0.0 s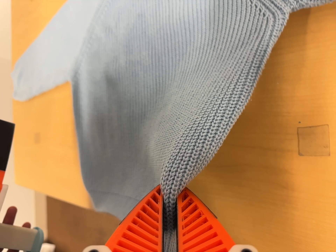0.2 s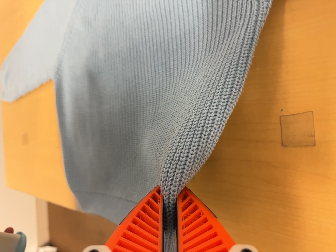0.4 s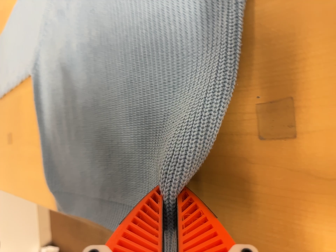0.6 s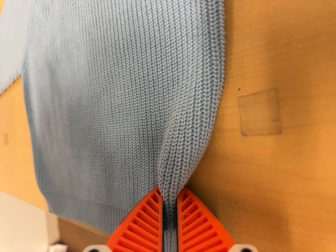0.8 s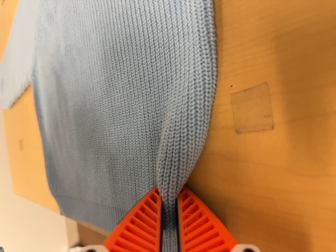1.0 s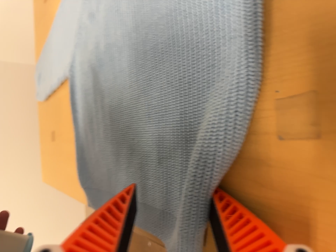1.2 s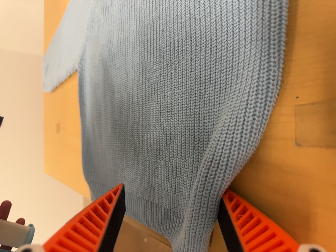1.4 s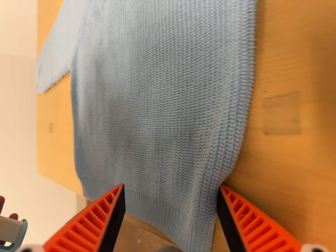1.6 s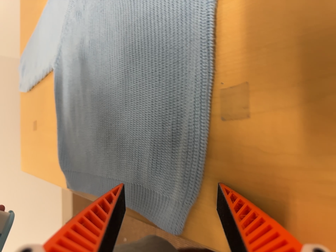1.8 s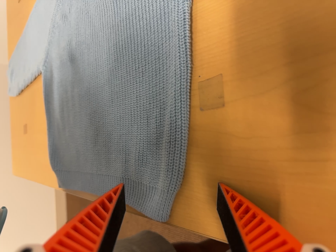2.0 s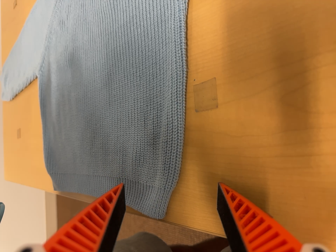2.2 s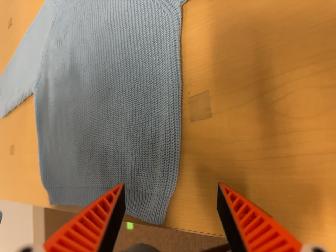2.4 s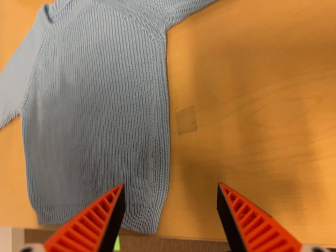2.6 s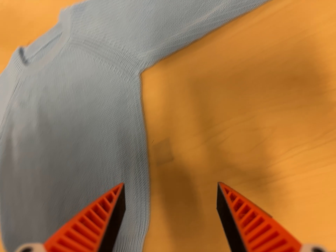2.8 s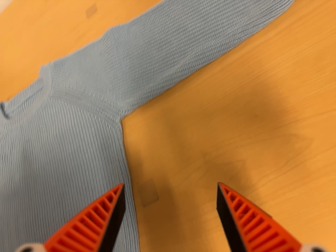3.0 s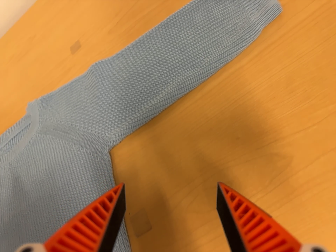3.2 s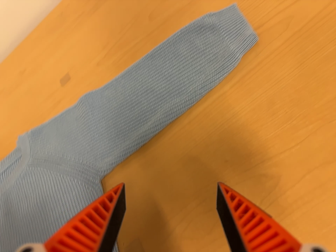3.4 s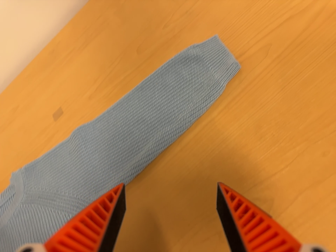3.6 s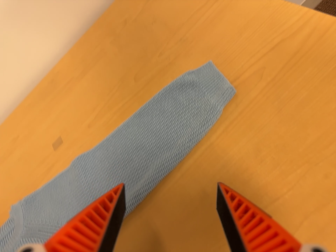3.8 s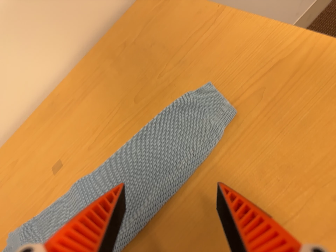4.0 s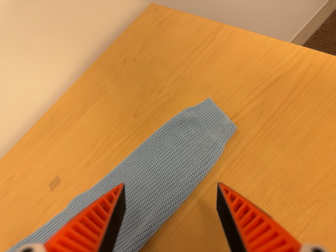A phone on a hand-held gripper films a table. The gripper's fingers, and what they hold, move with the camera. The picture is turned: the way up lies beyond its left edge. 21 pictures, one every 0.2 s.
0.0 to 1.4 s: The camera pans to its left by about 10 degrees. It travels to its right and forward, about 10 cm.
1.4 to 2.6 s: The camera pans to its right by about 20 degrees. It travels backward, about 14 cm, so what stands in front gets smaller. Its aim tips toward the top of its view by about 15 degrees, and the scene shifts downward. It rolls about its line of sight by about 10 degrees, and the scene rotates counterclockwise.
2.6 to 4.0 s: The scene slides to the left, as the camera pans about 10 degrees to its right. It travels toward the top of its view and backward, about 7 cm, so close, fixed things drift downward. Its aim tips toward the top of its view by about 35 degrees, and the scene shifts downward. It rolls about its line of sight by about 20 degrees, and the scene rotates counterclockwise.
The film runs backward here.
